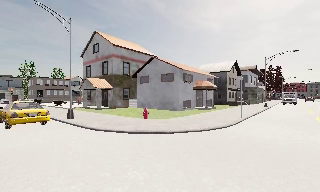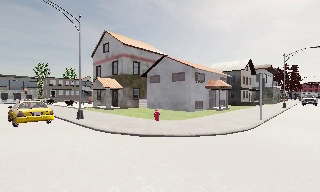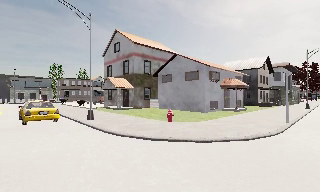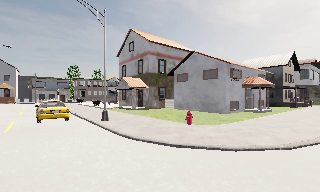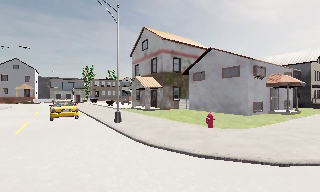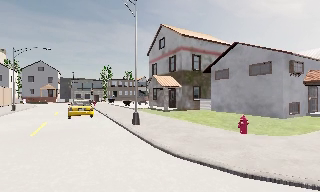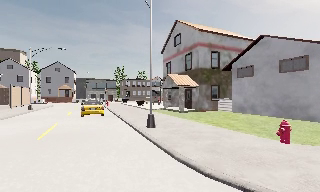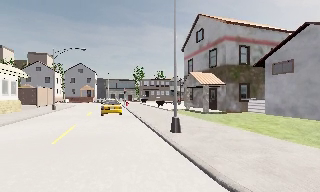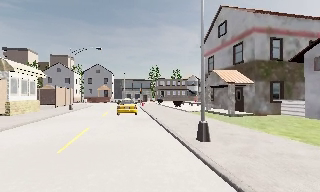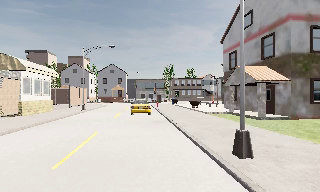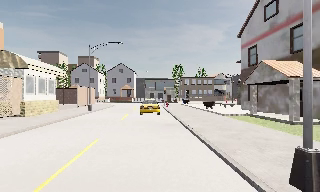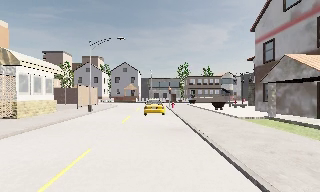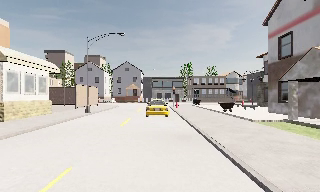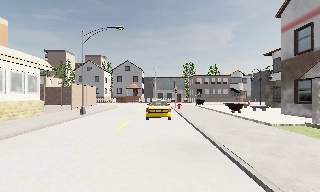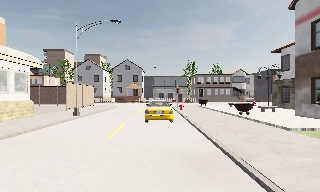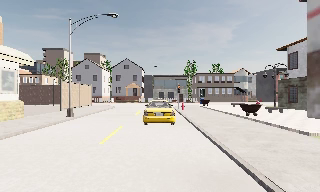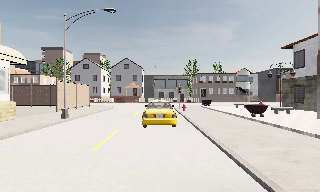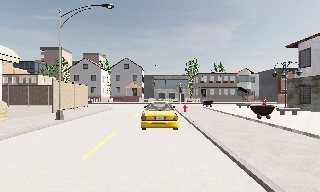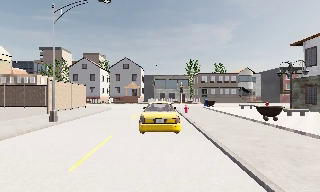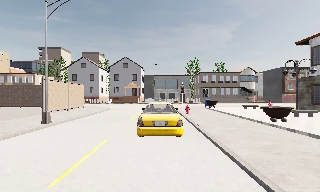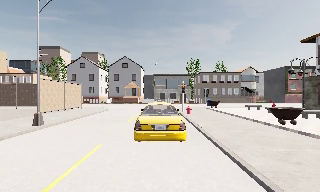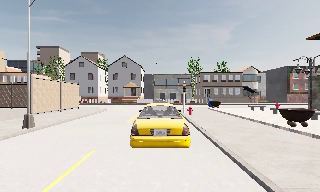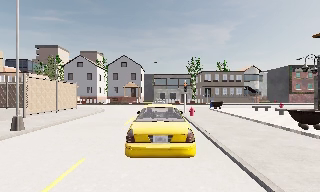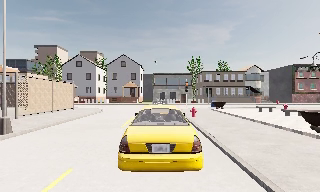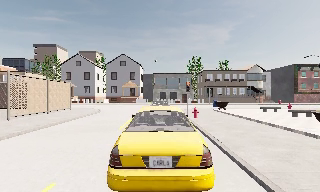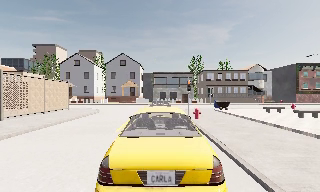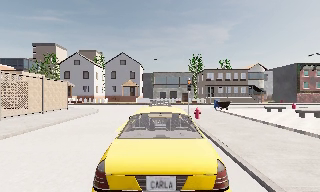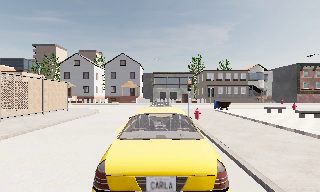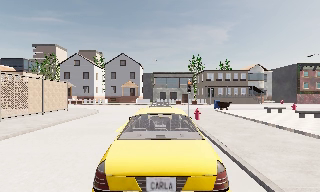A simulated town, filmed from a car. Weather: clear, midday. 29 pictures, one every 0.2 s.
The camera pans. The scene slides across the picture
to the right.
The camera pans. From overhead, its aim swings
counterclockwise.
0.0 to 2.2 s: The scene slides to the right, as the camera pans about 50 degrees to its left. It travels forward, about 12 m. It gains speed.
2.2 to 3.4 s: The camera travels forward, about 6 m, so what stands in front looms larger. It loses speed.
3.4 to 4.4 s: The camera travels forward, about 3 m, so what stands in front looms larger.
4.4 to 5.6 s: The camera travels forward, about 2 m, so what stands in front looms larger. It loses speed.
The film runs forward here.
